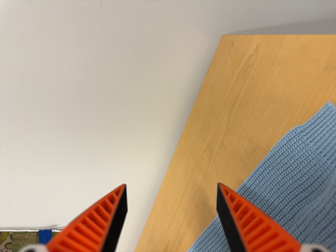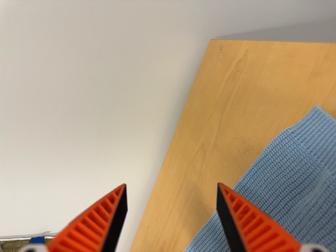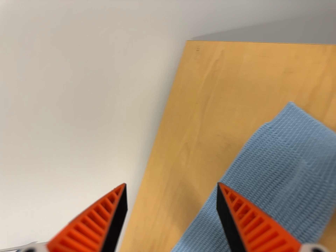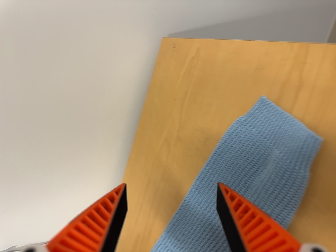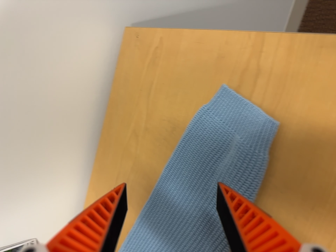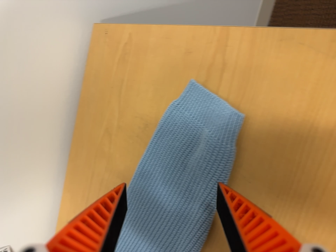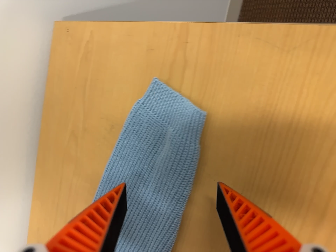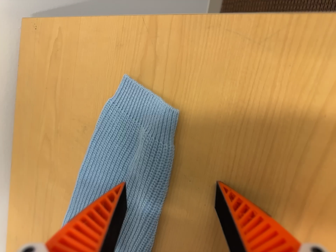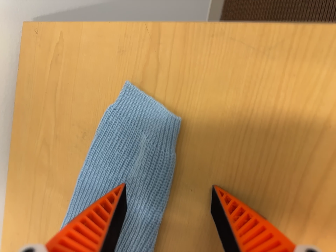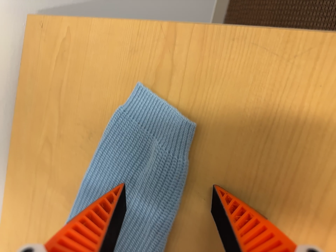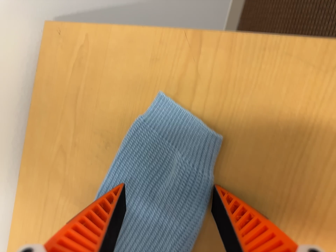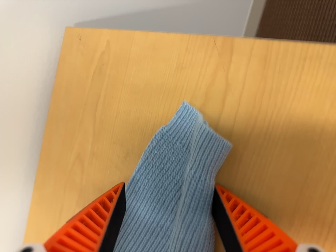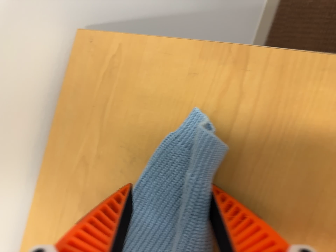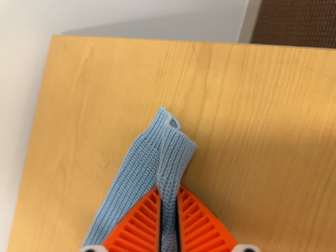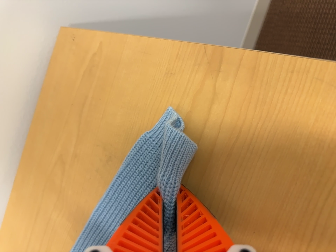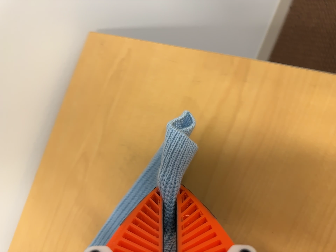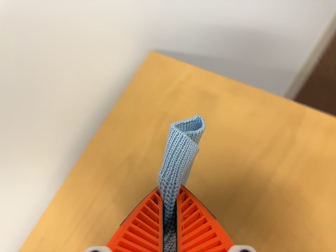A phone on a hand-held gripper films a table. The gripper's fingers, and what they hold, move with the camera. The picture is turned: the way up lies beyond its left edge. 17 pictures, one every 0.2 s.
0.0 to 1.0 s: The camera swings to its right by about 25 degrees, and the scene slides to the left. It rolls about its line of sight by about 10 degrees, and the scene rotates counterclockwise.
1.0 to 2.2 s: The camera travels forward, about 6 cm, so what stands in front looms larger.
2.2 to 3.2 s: The camera travels to its left and backward, about 9 cm, so close, fixed things drift to the right. Its aim tips toward the top of its view by about 10 degrees, and the scene shifts downward. It rolls about its line of sight by about 20 degrees, and the scene rotates clockwise.
The film runs forward here.
